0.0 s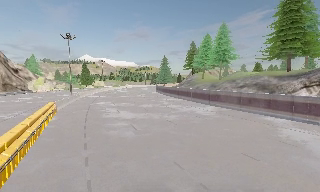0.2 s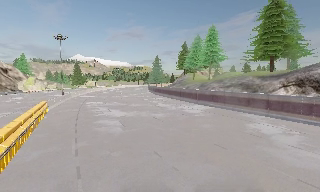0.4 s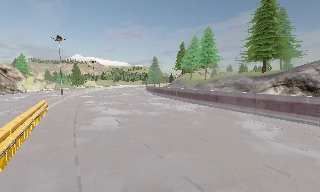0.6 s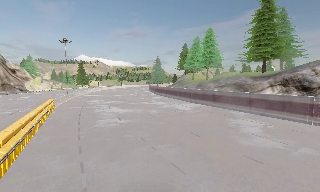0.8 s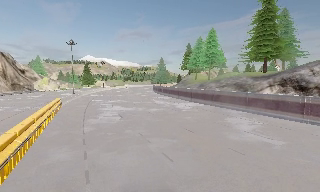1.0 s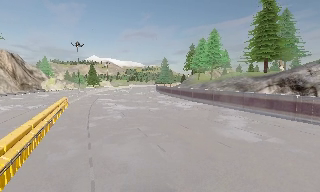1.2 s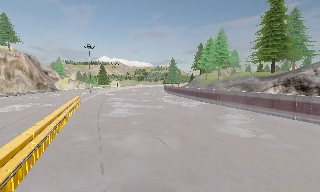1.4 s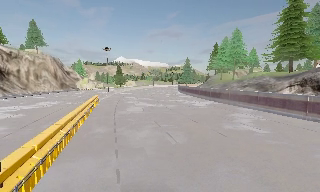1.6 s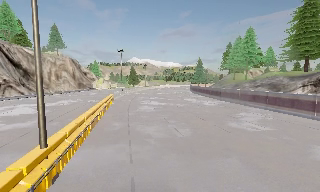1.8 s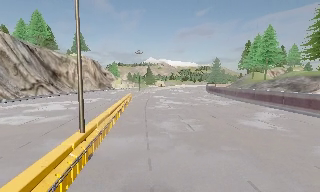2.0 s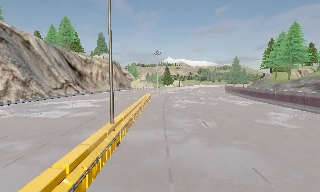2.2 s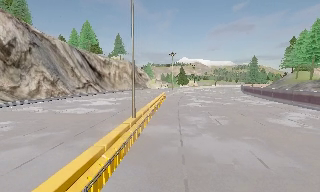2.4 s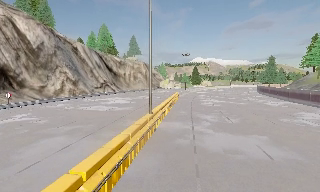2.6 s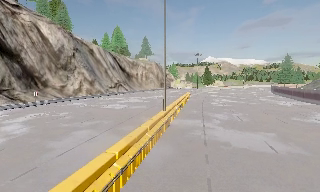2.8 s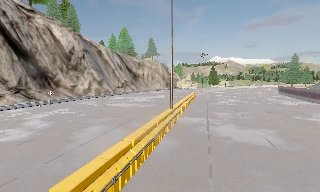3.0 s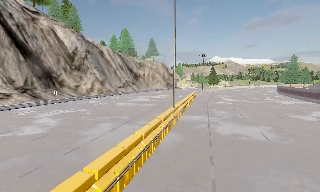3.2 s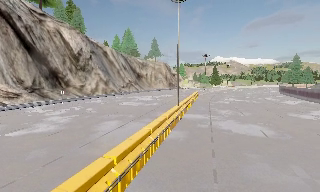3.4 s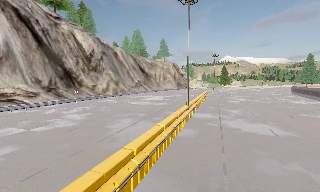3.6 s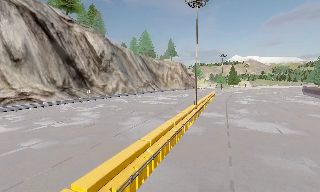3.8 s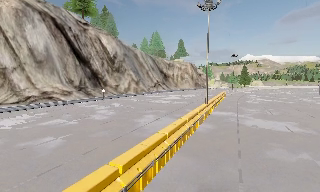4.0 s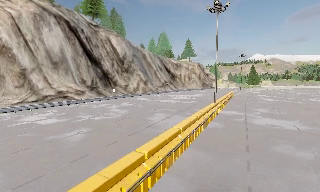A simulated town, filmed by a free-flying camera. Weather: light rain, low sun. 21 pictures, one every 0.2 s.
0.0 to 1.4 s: The camera pans to its left, which is counterclockwise from overhead, by about 10 degrees. It travels backward and to its right, about 8 m, so what stands in front gets smaller.
1.4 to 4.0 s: The scene slides to the right, as the camera pans about 45 degrees to its left. It travels backward, about 13 m.
The film runs backward here.
